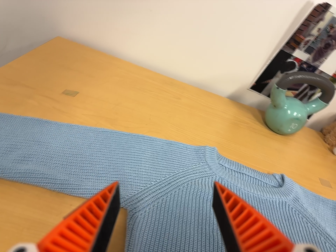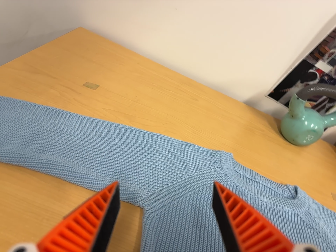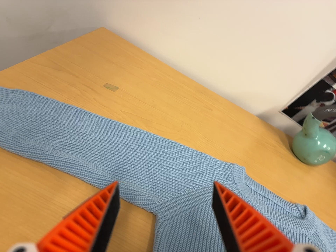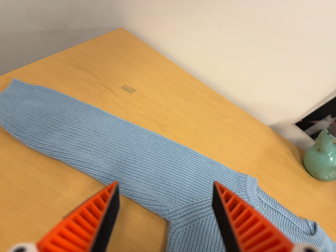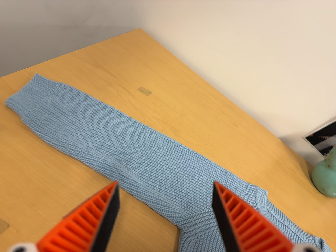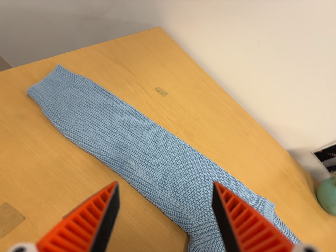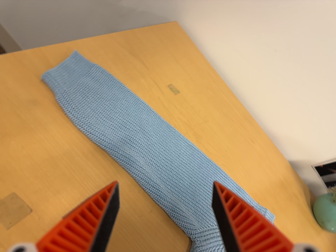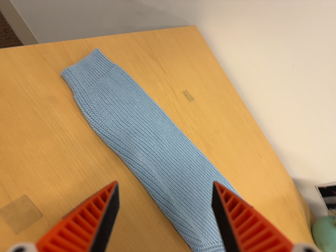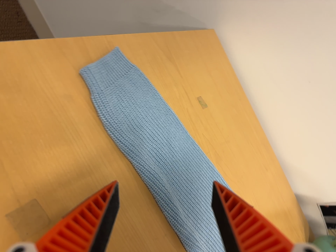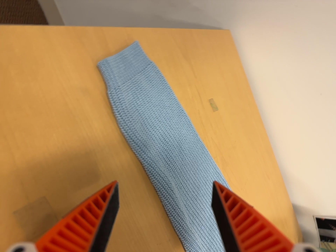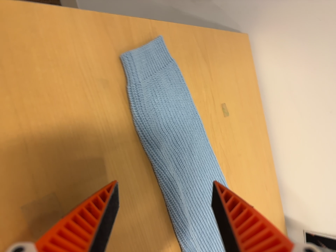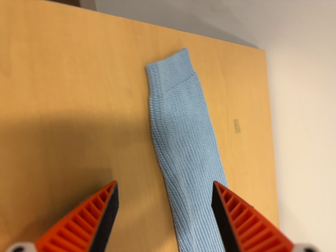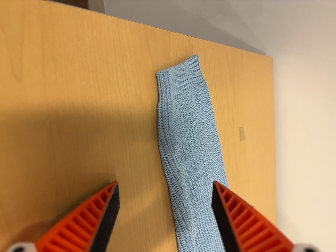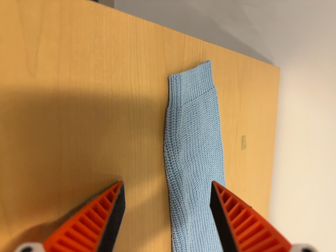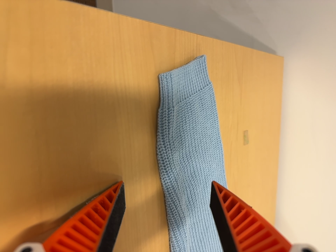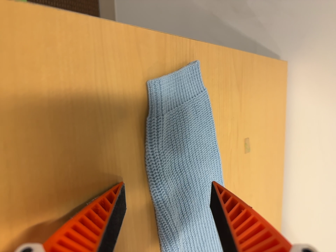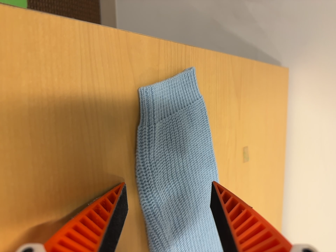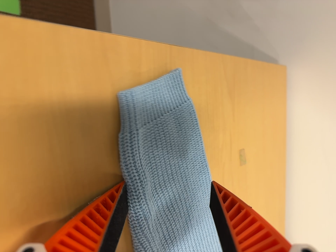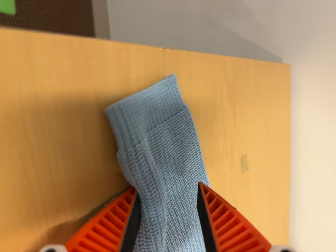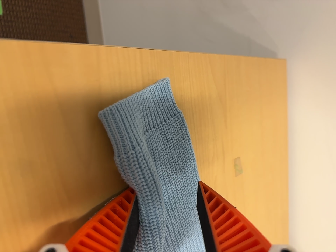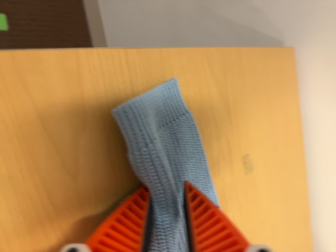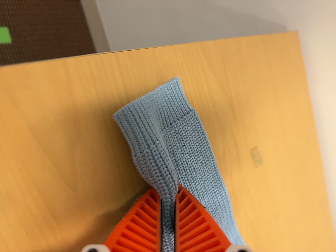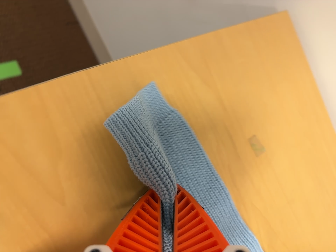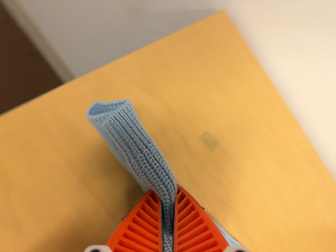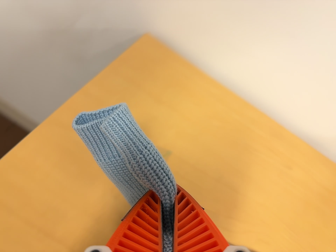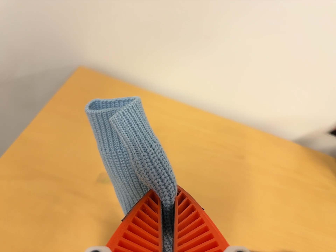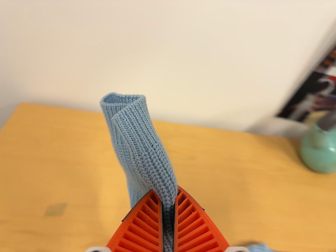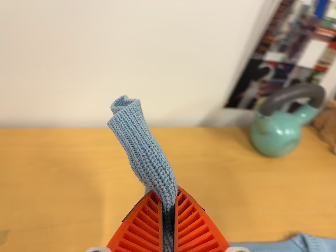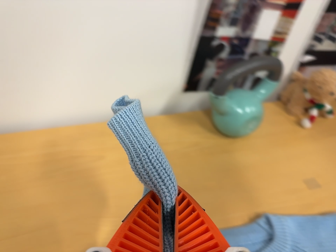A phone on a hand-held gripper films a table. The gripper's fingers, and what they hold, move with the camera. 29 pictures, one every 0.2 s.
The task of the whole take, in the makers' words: left arm across.
0.0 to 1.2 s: The camera travels to its left, about 16 cm, so close, fixed things drift to the right. It rolls about its line of sight by about 30 degrees, and the scene rotates clockwise.
1.2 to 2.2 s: The camera travels to its left, toward the top of its view and forward, about 14 cm, so close, fixed things drift to the right. It rolls about its line of sight by about 30 degrees, and the scene rotates clockwise.
2.2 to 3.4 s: The camera travels forward, about 8 cm, so what stands in front looms larger.
3.4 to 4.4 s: The camera pans to its left by about 15 degrees. It travels to its right and forward, about 10 cm. It rolls about its line of sight by about 20 degrees, and the scene rotates counterclockwise.
4.4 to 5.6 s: The scene slides to the left, as the camera pans about 15 degrees to its right. It travels to its right, about 40 cm, so close, fixed things drift to the left. It rolls about its line of sight by about 70 degrees, and the scene rotates counterclockwise.
The film runs forward here.
